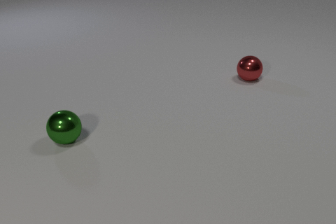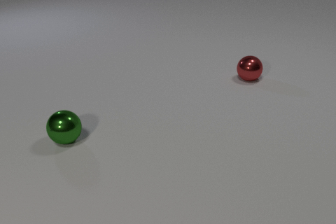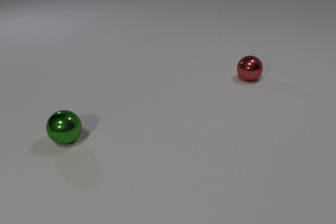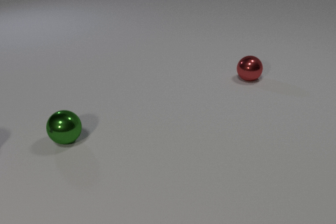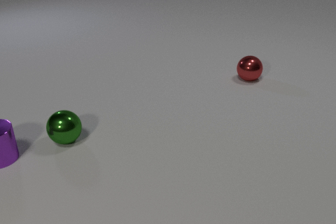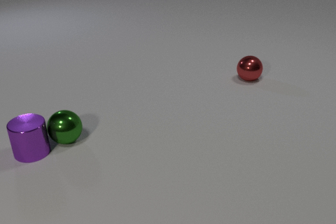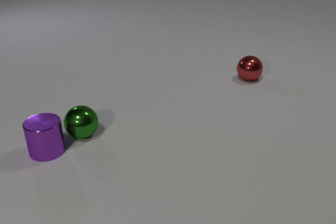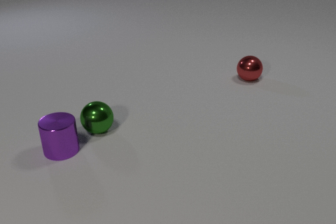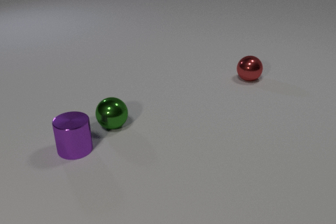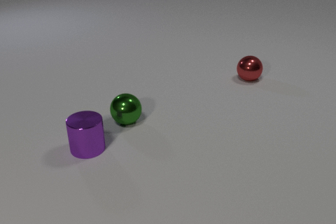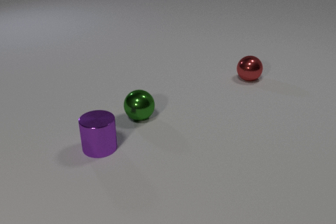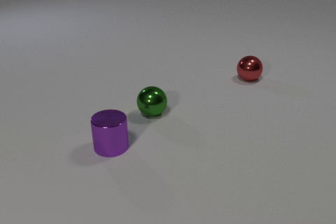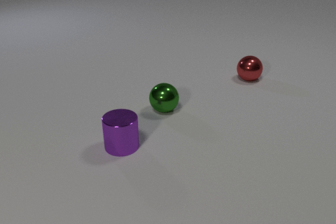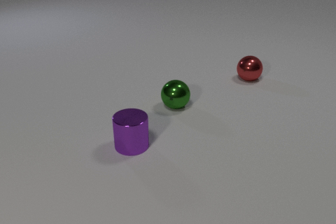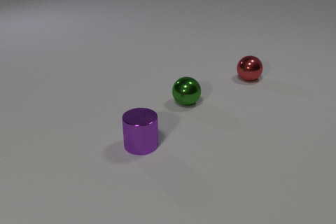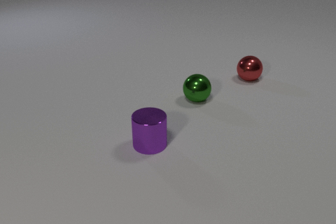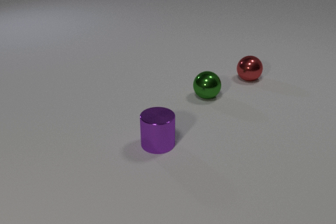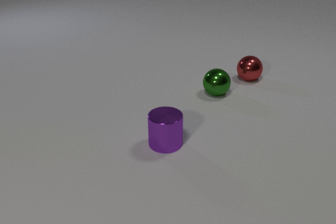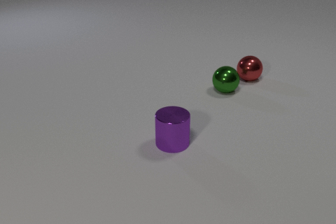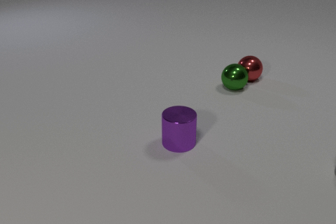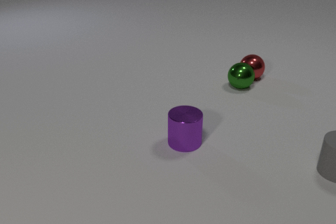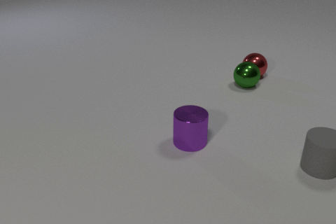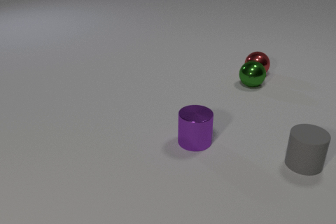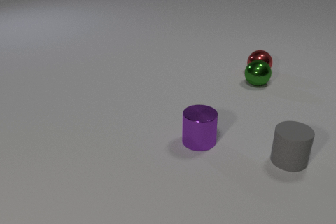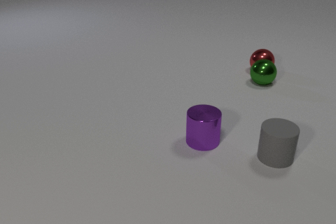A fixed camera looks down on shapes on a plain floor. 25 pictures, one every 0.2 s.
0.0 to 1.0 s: The purple metal cylinder comes in at the left edge, slides to the right. The purple metal cylinder and the green metal sphere collide.
1.0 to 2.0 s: The purple metal cylinder slides to the right. The green metal sphere rolls to the right and away from the camera.
2.0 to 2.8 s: The purple metal cylinder slides to the right. The green metal sphere rolls to the right and away from the camera.
2.8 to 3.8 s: The purple metal cylinder slides to the right. The green metal sphere rolls to the right and away from the camera.
3.8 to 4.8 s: The purple metal cylinder slides to the right. The green metal sphere rolls to the right and away from the camera. The gray rubber cylinder slides to the left. The red metal sphere rolls away from the camera and to the right. The green metal sphere and the red metal sphere collide.
How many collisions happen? 2.
How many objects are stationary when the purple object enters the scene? 2.
How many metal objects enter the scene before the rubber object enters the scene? 1.
